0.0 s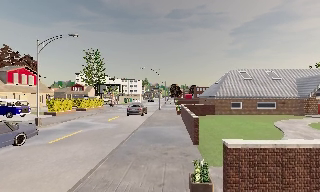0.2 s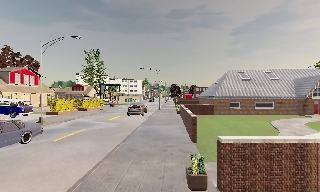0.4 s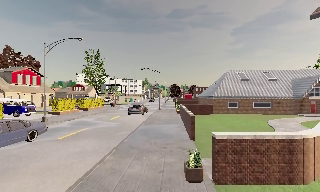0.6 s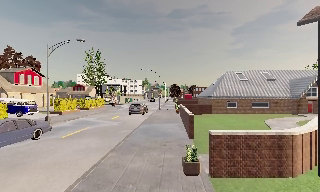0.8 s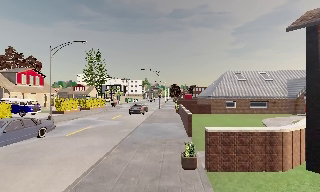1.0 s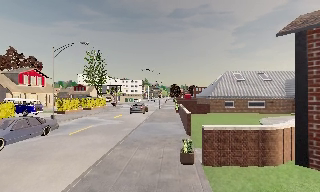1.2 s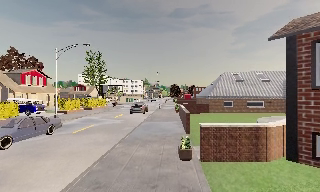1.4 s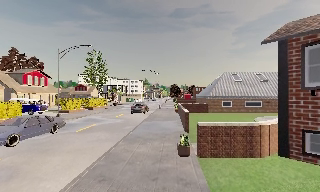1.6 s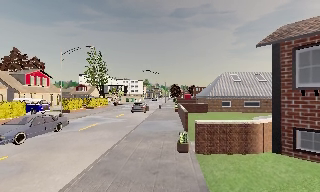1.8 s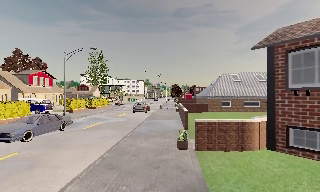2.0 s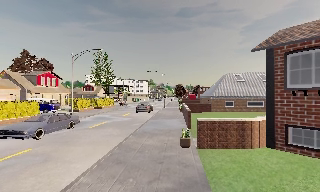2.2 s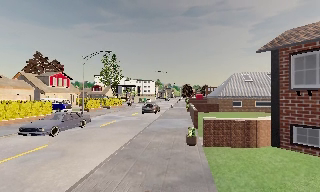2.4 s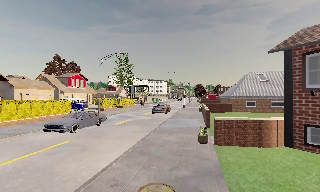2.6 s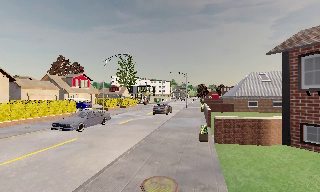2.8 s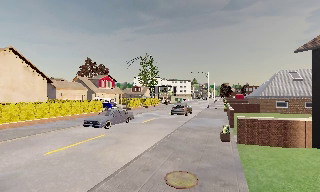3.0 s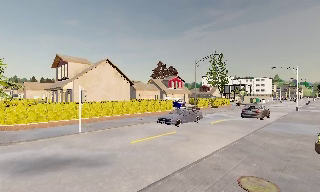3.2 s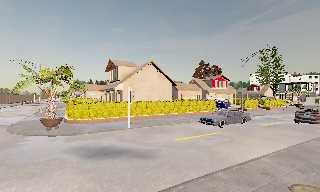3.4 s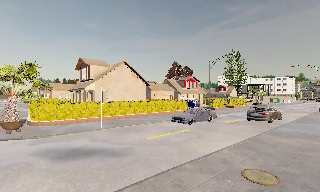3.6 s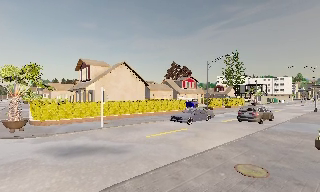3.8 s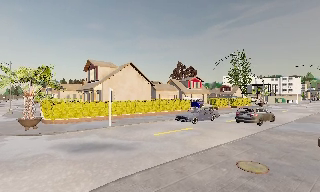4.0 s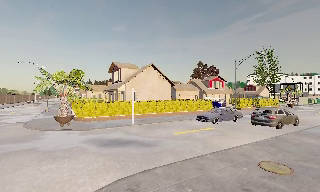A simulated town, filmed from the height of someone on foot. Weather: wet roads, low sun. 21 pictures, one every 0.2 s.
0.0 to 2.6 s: The camera travels backward, about 5 m, so what stands in front gets smaller.
2.6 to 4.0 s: The camera swings to its left by about 45 degrees, and the scene slides to the right. It travels backward, about 2.5 m.
The film runs backward here.
